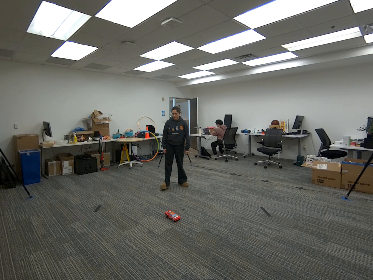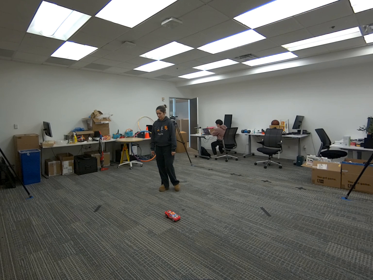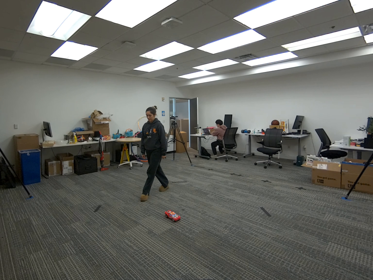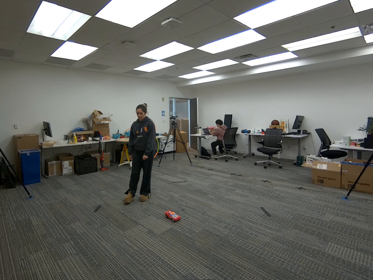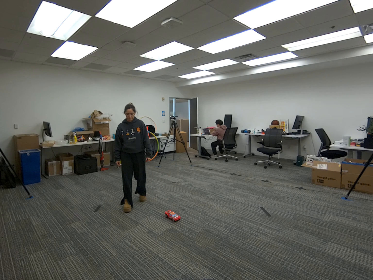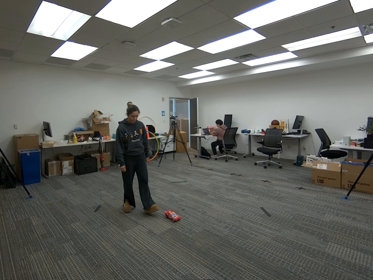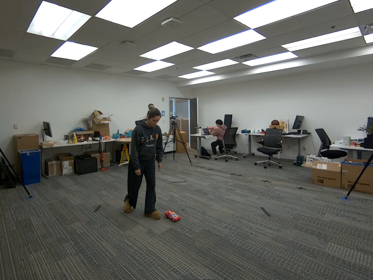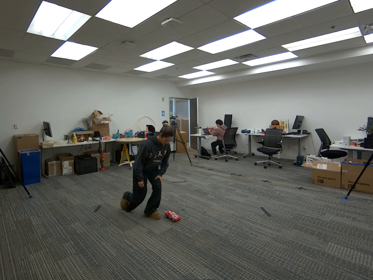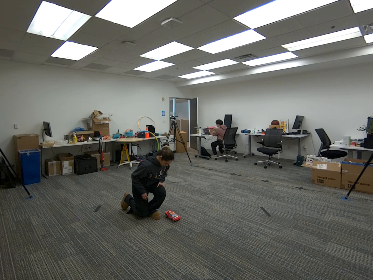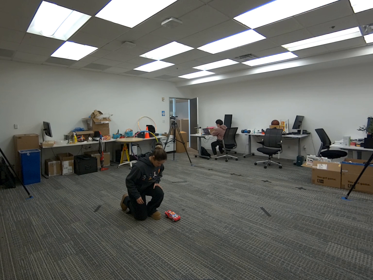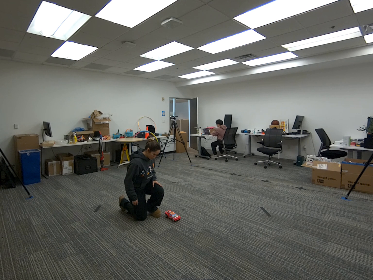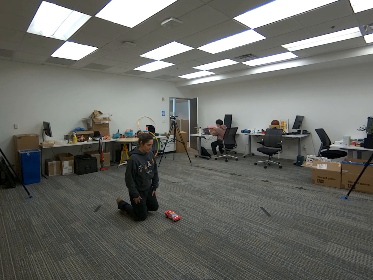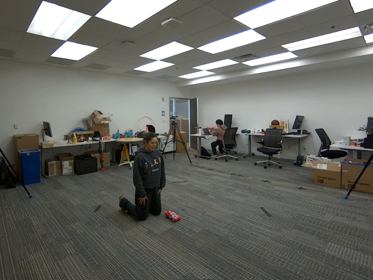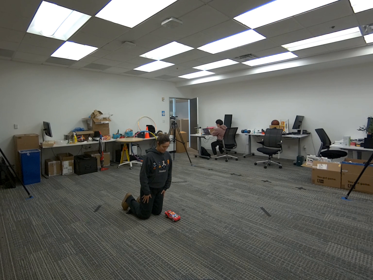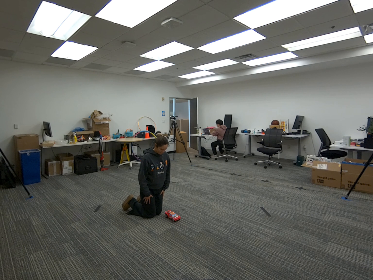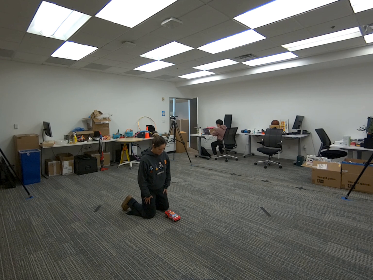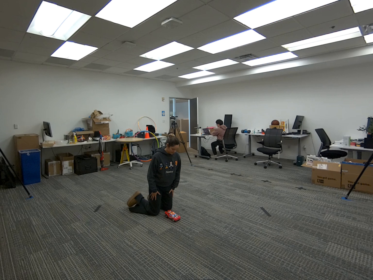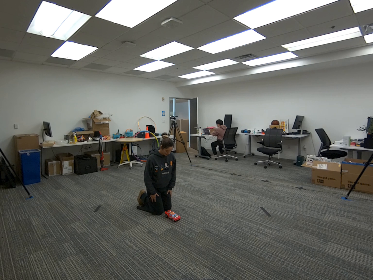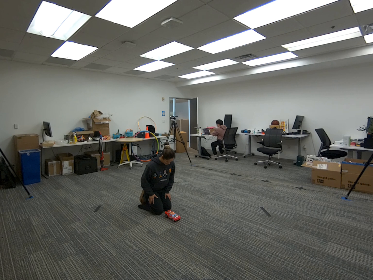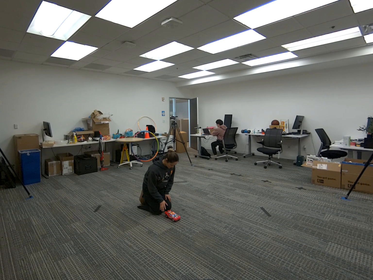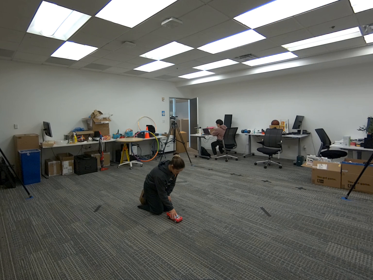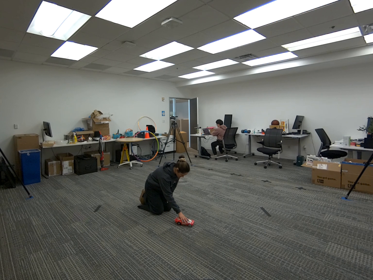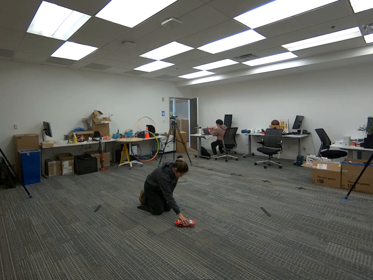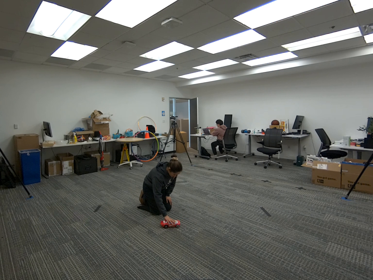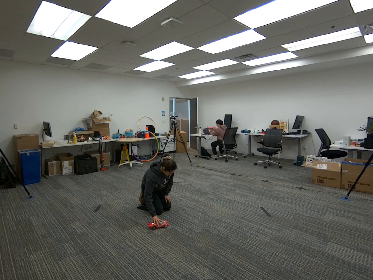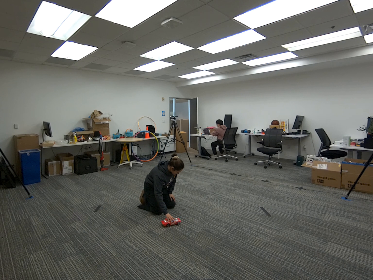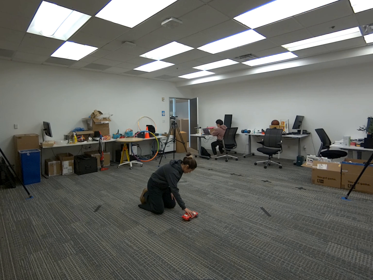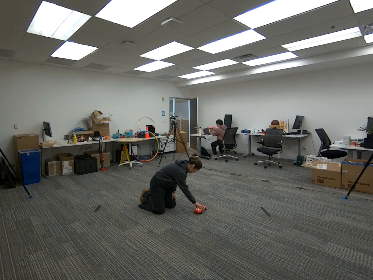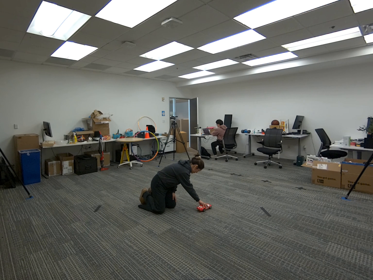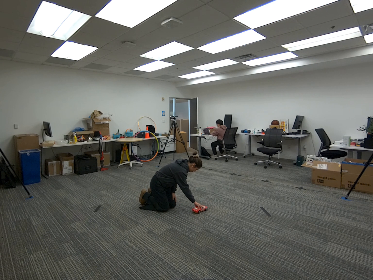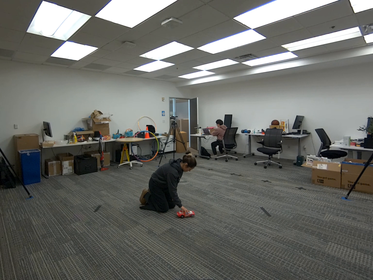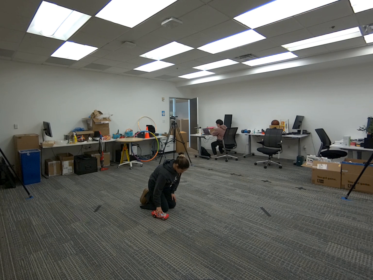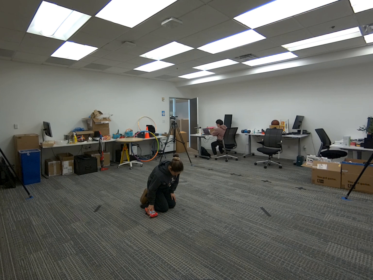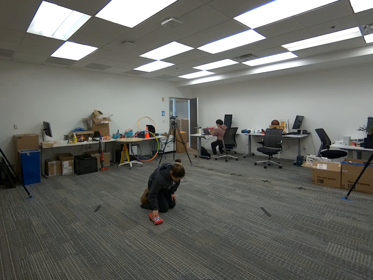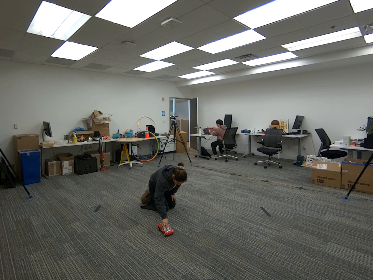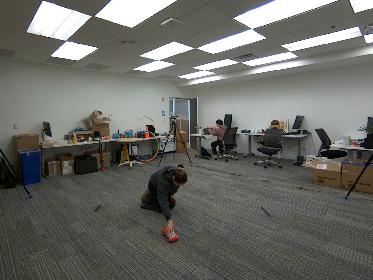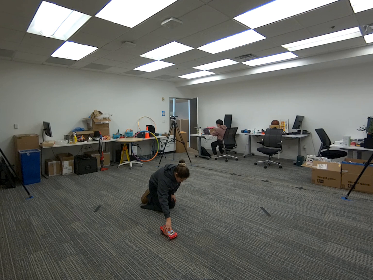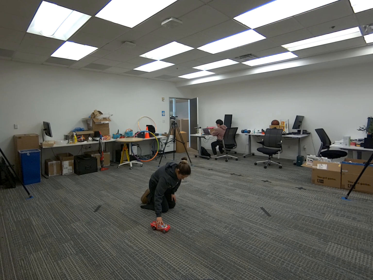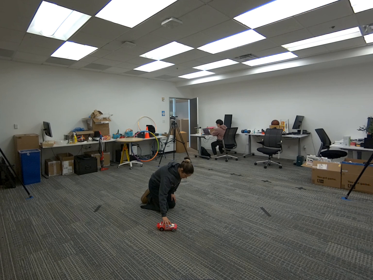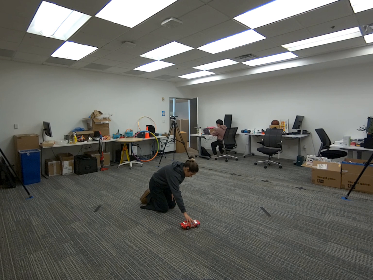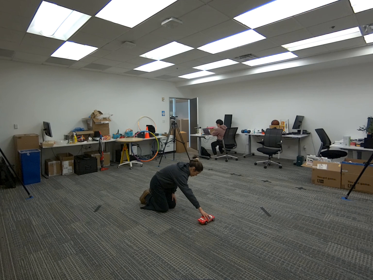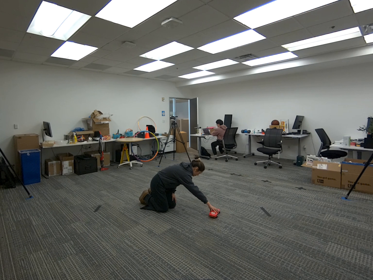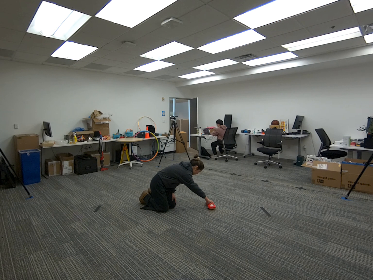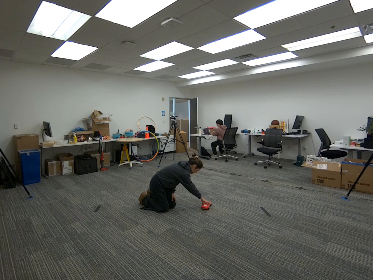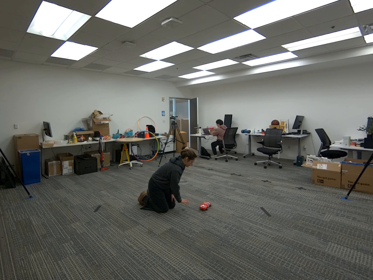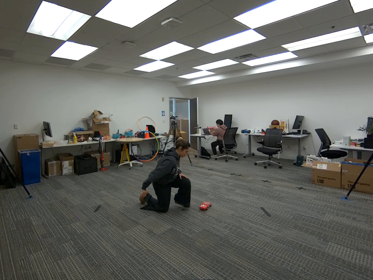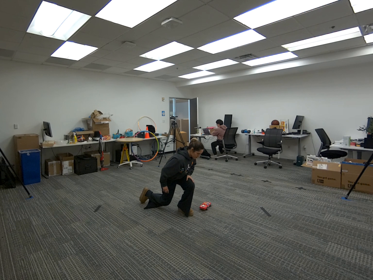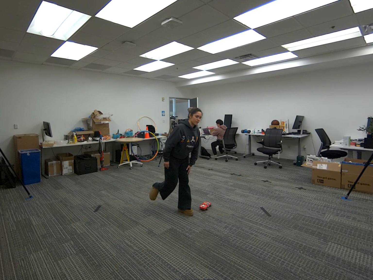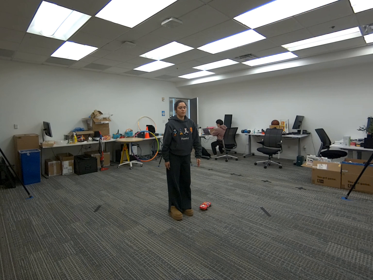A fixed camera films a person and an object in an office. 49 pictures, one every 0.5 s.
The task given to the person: Walk to the toy car on the ground, bend down to your knees and use your hand to roll the car around the ground. Stand up when finished.
